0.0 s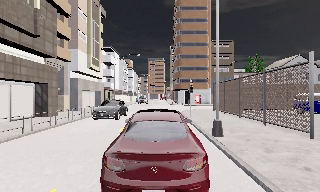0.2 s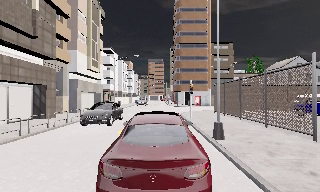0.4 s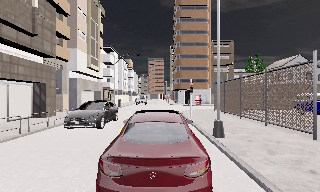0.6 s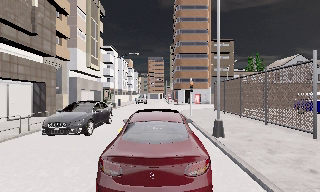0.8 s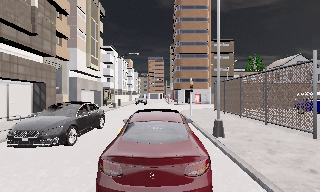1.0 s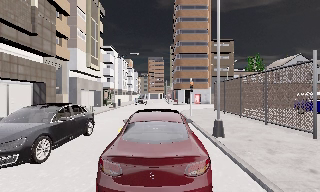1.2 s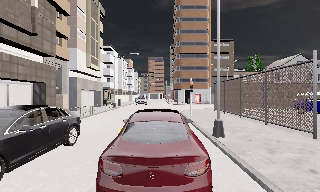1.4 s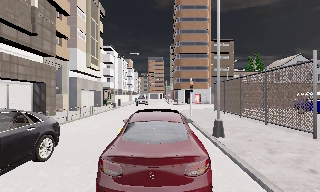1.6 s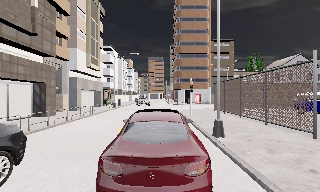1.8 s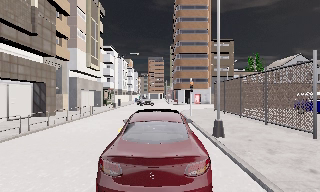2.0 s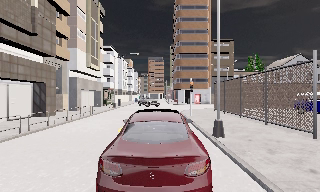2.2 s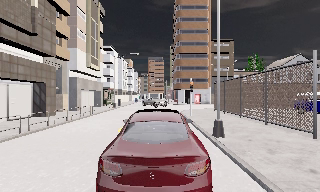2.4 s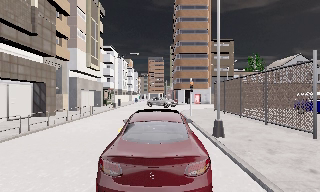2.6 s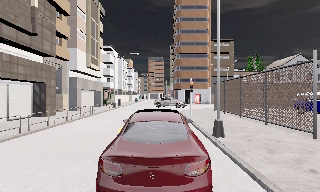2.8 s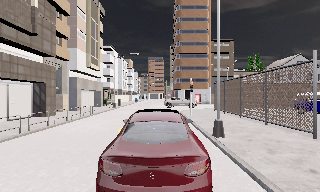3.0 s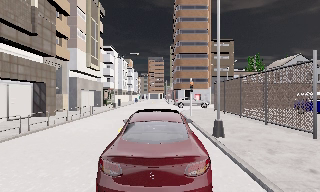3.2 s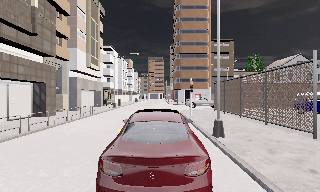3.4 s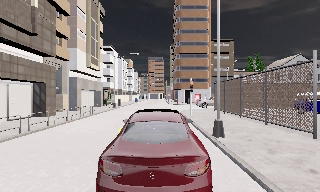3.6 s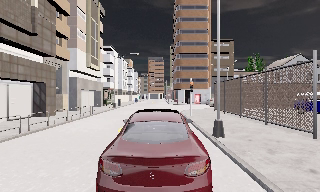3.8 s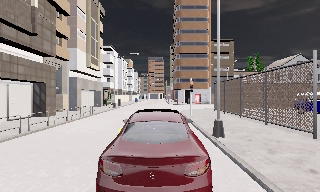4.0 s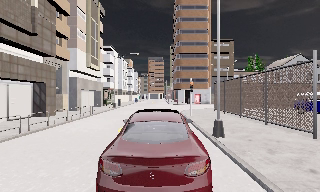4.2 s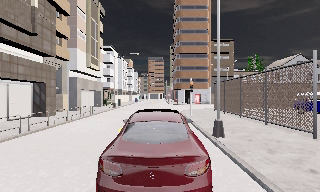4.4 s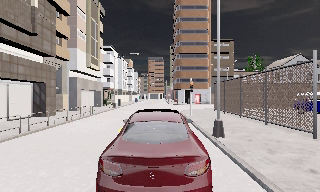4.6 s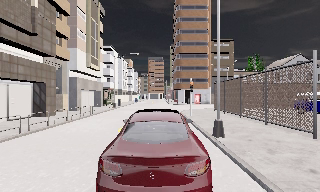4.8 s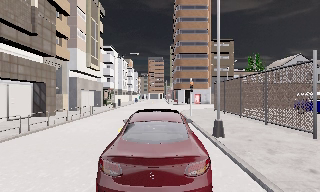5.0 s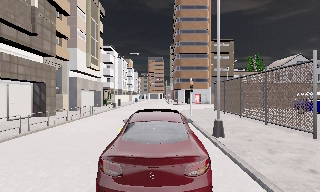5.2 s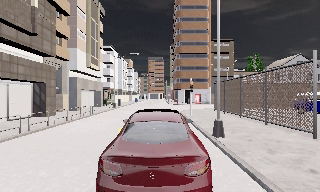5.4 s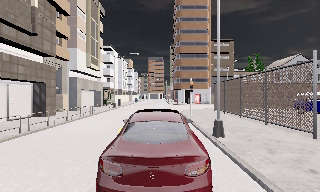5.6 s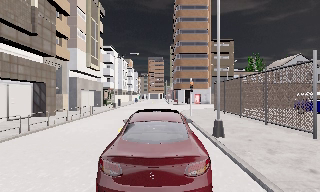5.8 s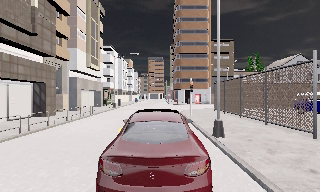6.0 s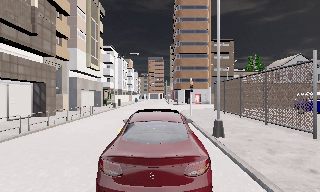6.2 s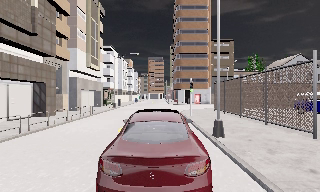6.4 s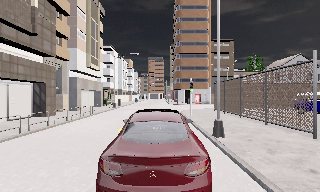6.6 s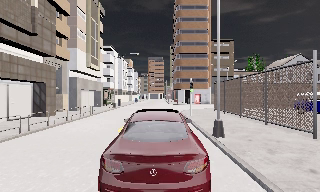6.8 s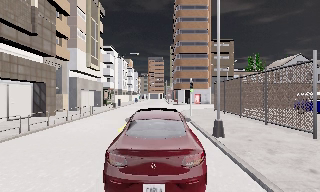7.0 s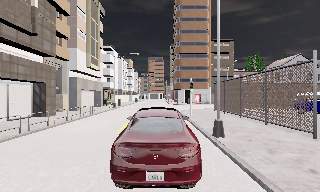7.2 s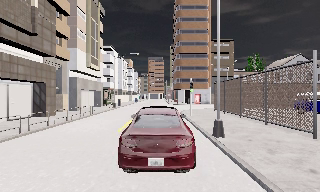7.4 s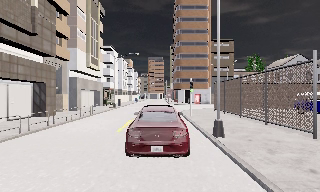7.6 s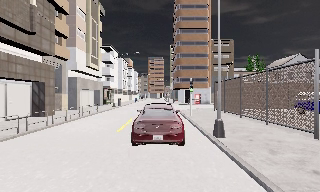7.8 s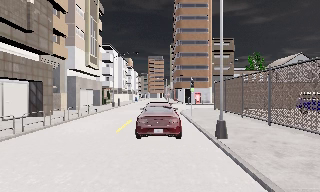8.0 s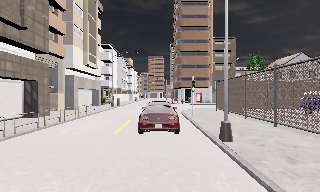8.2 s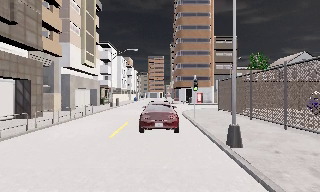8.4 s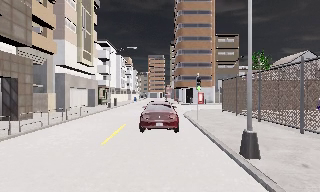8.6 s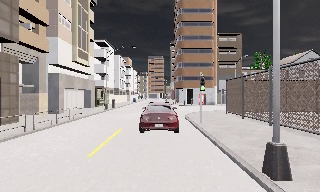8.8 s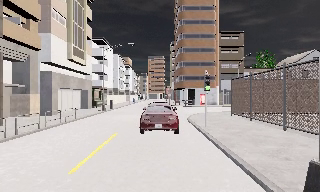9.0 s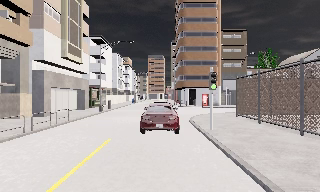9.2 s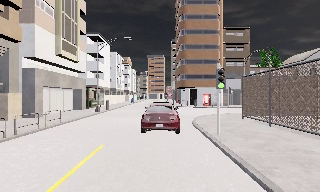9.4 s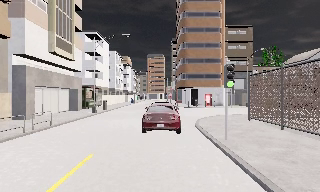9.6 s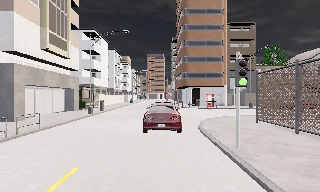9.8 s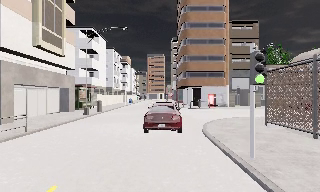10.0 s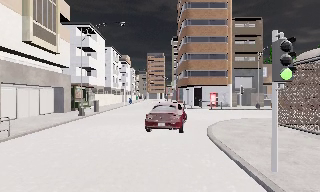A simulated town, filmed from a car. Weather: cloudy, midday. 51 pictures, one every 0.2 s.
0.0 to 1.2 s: The camera shifts only a little, or ends up much as it began.
1.2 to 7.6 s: The camera keeps its place and its aim.
7.6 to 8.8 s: The camera travels forward, about 4 m, so what stands in front looms larger. It gains speed.
8.8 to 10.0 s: The camera travels forward, about 5 m, so what stands in front looms larger.
The film runs forward here.
